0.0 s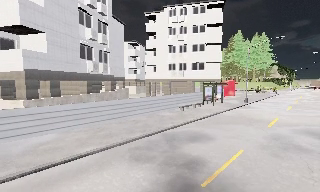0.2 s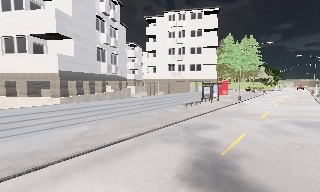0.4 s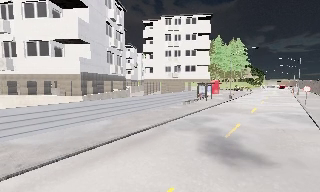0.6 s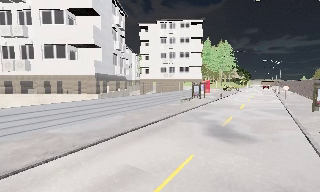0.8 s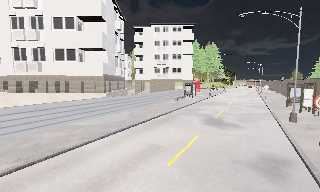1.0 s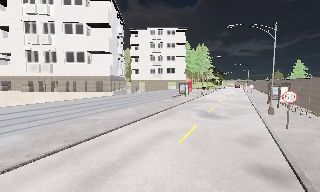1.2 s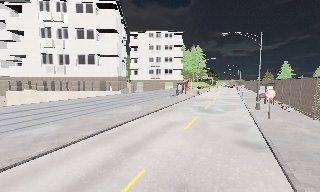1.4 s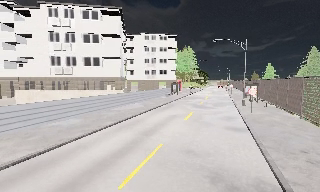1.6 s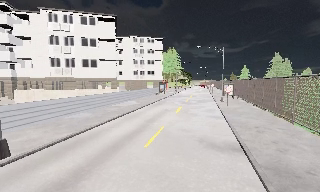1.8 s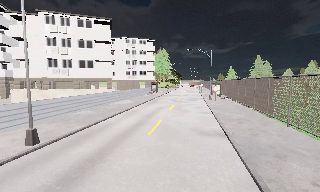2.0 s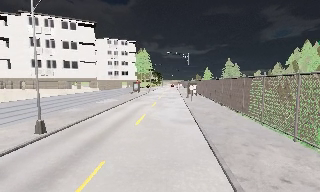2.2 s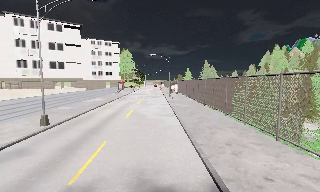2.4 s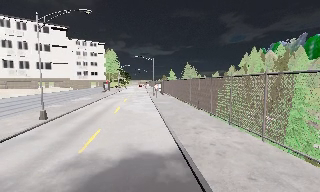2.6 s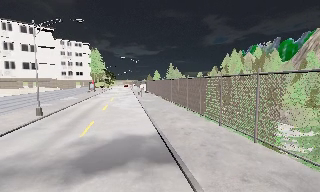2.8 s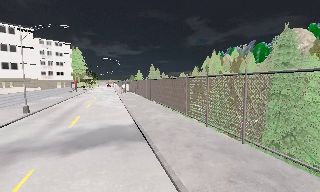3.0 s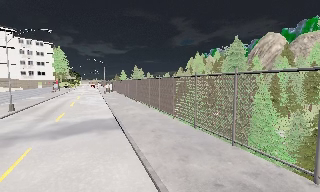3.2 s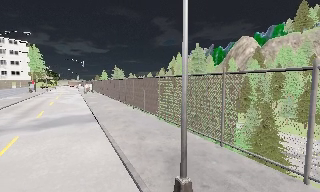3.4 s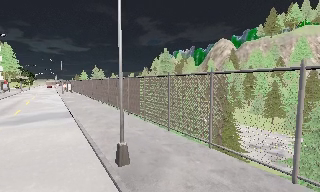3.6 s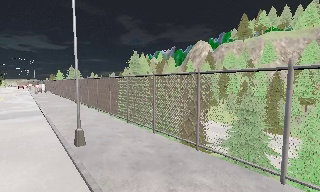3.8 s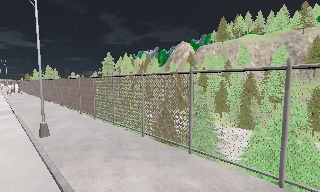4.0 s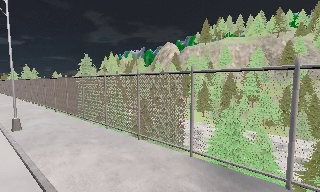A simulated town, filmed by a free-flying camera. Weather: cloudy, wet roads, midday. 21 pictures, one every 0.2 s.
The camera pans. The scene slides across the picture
to the left.
The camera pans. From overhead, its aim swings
clockwise.
0.0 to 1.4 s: The camera pans to its right, which is clockwise from overhead, by about 25 degrees. It travels backward and to its left, about 16 m, so what stands in front gets smaller.
1.4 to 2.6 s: The scene slides to the left, as the camera pans about 35 degrees to its right. It travels backward, about 13 m.
2.6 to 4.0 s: The scene slides to the left, as the camera pans about 40 degrees to its right. It travels backward and to its right, about 16 m.
The film runs backward here.
